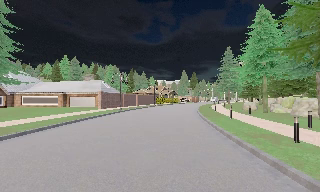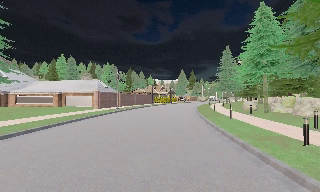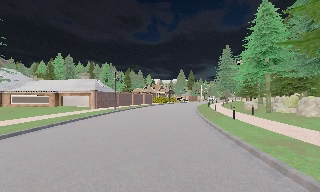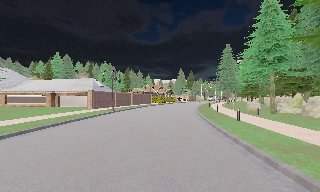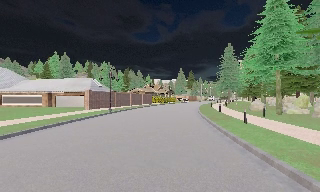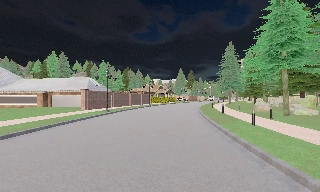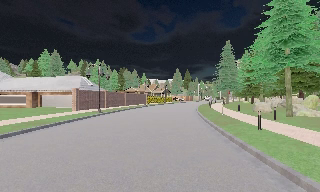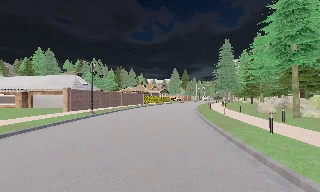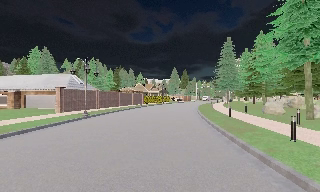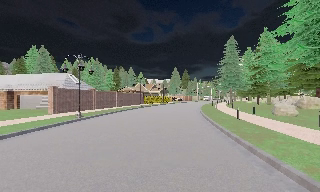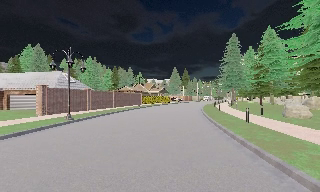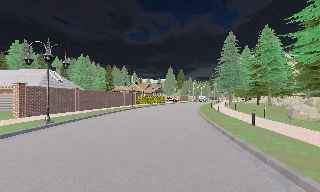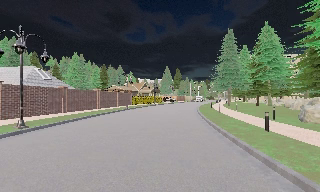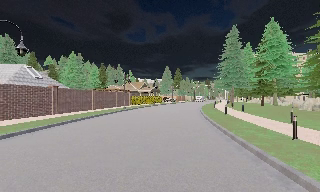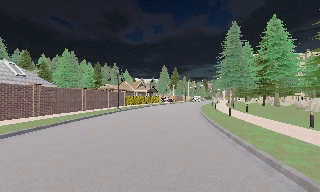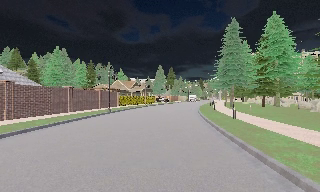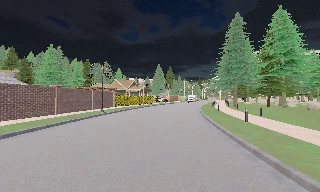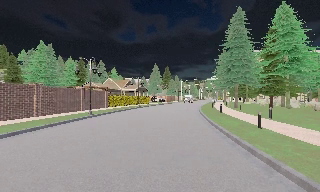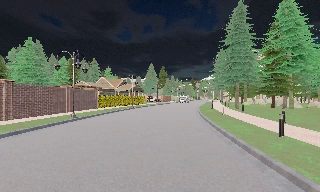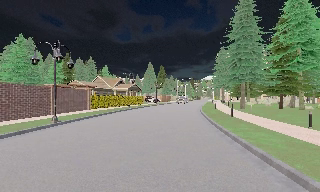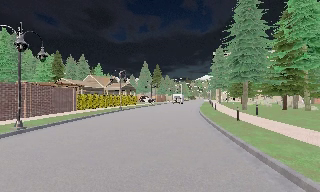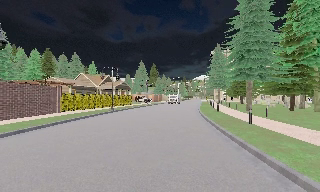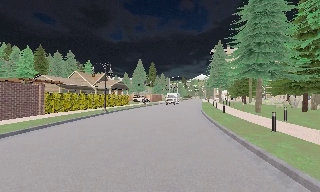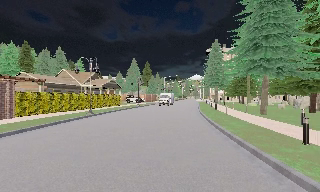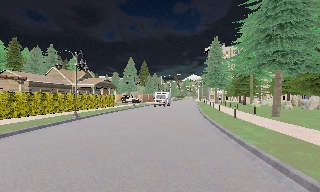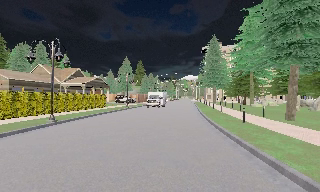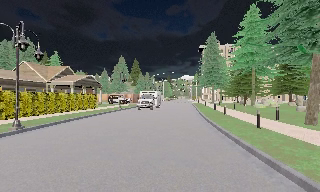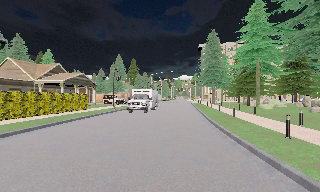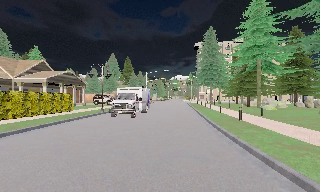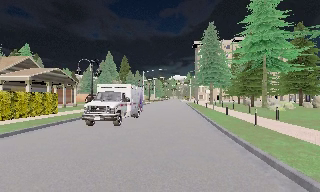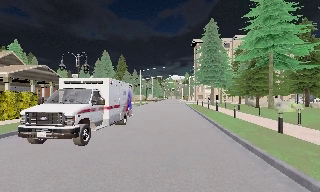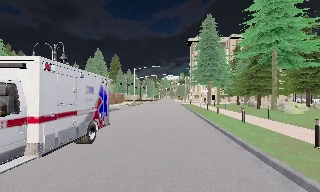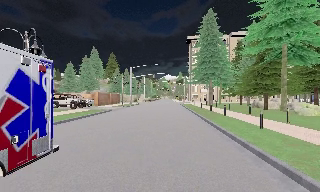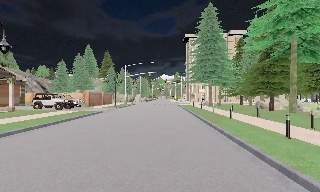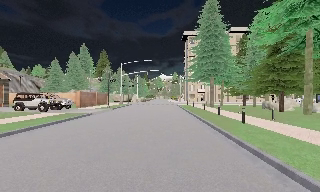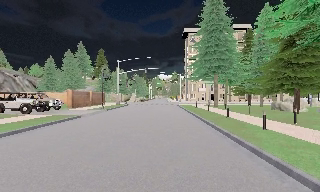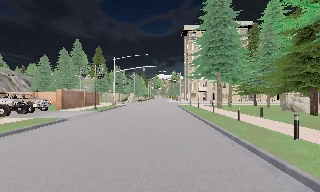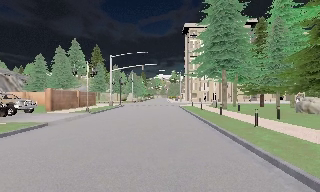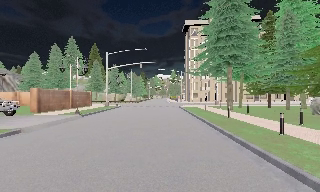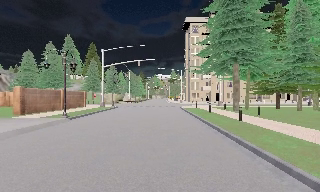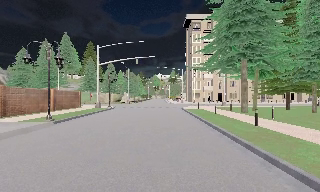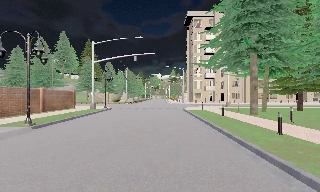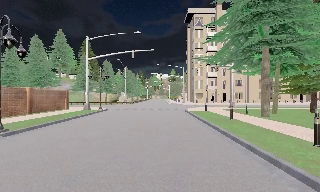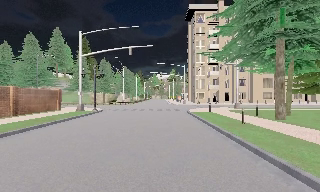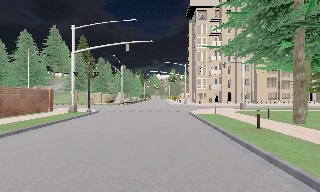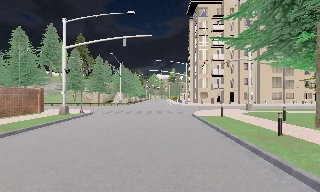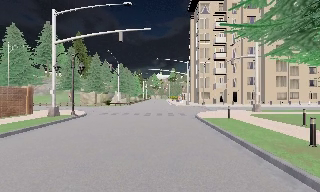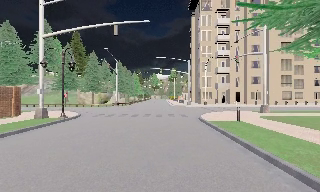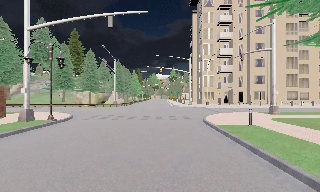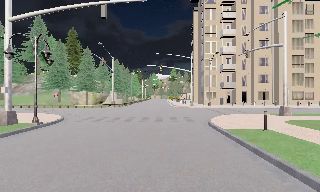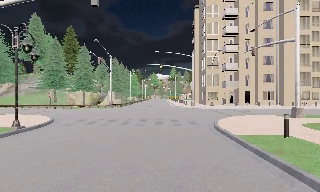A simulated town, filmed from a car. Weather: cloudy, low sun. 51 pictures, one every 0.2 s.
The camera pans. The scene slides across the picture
to the left.
The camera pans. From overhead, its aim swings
clockwise.
0.0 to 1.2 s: The camera travels forward, about 4.5 m, so what stands in front looms larger. It gains speed.
1.2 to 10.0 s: The scene slides to the left, as the camera pans about 30 degrees to its right. It travels forward, about 70 m, so what stands in front looms larger.
The film runs forward here.
